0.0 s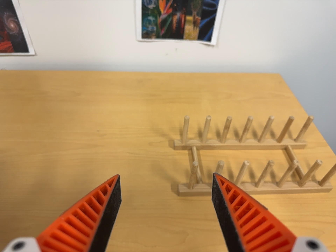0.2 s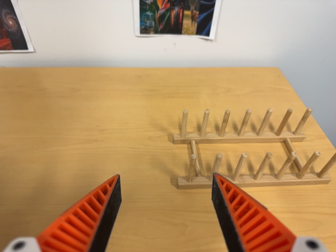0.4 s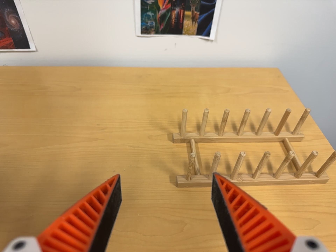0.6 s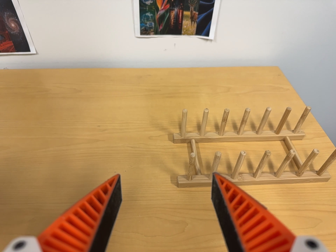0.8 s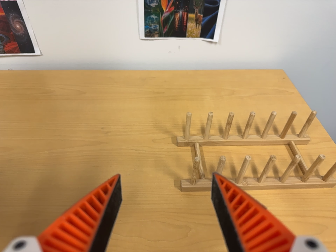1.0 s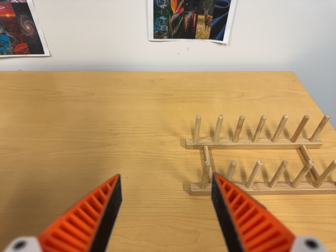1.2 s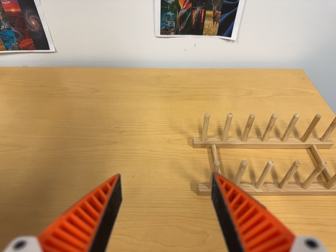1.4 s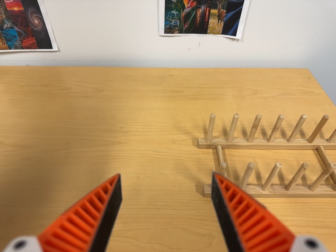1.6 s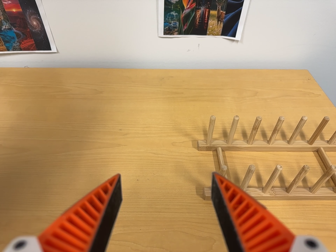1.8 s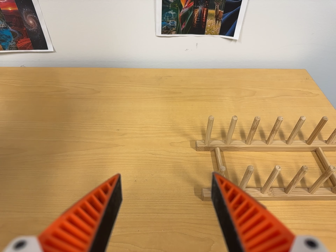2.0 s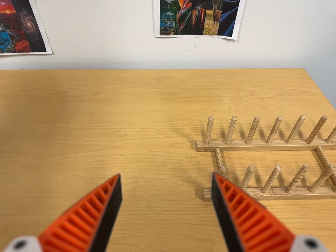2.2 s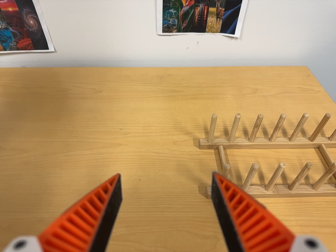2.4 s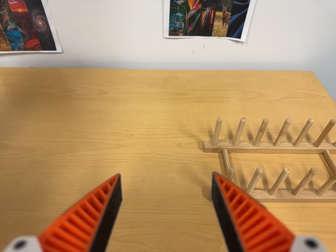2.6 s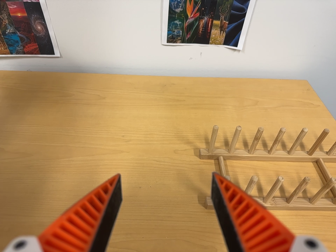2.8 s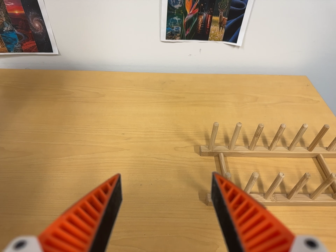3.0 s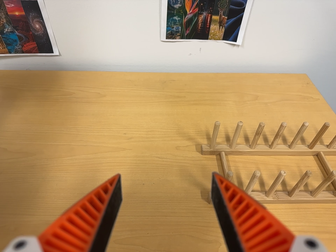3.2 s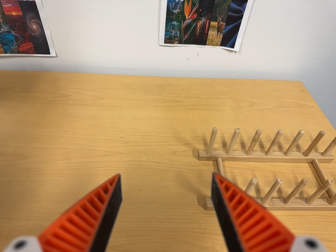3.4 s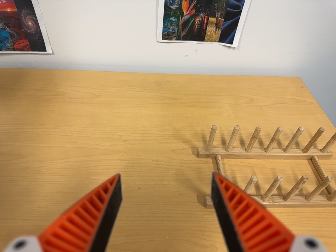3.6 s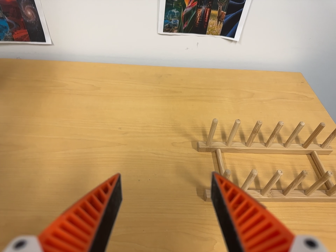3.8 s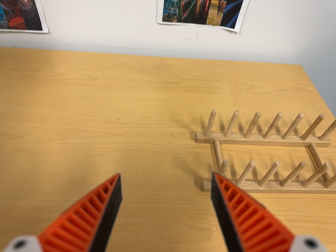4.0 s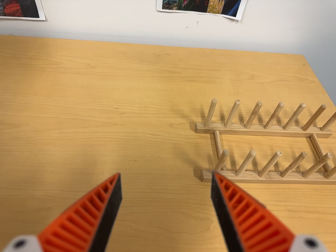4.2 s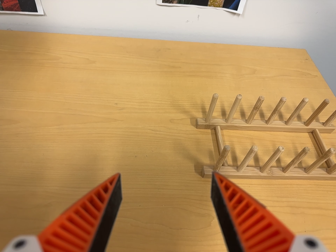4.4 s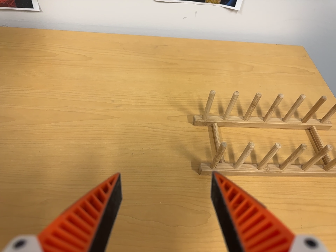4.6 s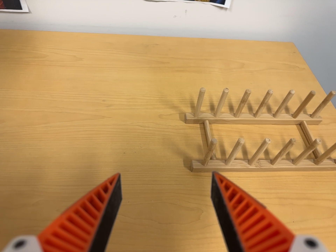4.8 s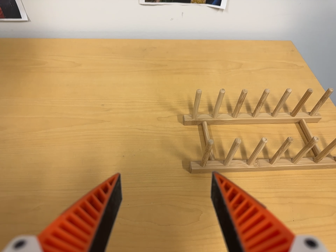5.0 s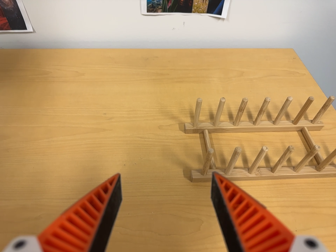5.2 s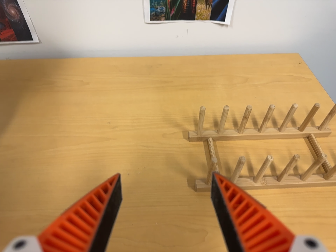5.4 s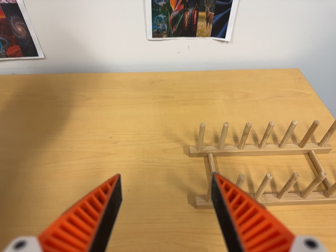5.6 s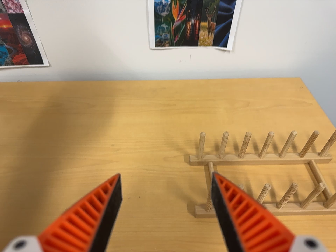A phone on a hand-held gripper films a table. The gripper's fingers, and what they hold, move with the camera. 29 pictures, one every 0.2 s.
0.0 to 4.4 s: The camera travels to its left, about 6 cm, so close, fixed things drift to the right. Its aim tips toward the bottom of its view by about 10 degrees, and the scene shifts upward.
4.4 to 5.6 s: The camera travels to its right, about 5 cm.
The film runs forward here.
